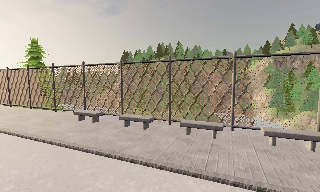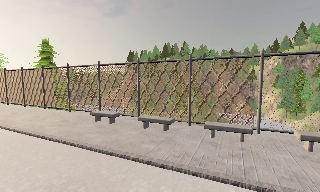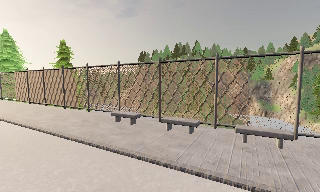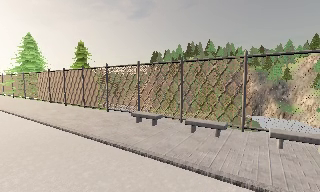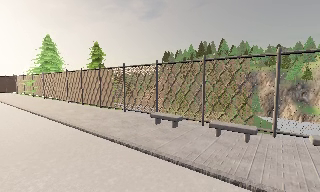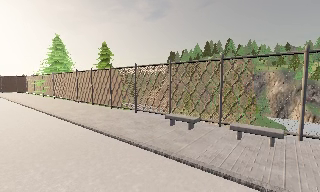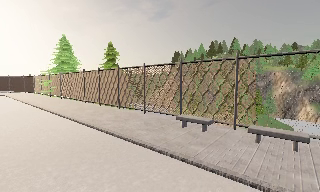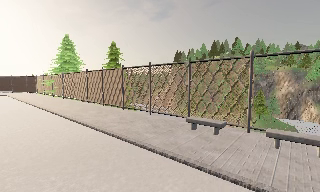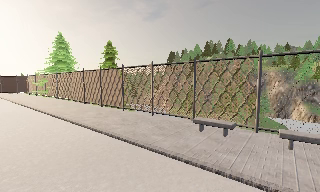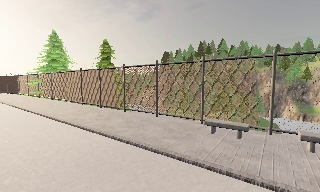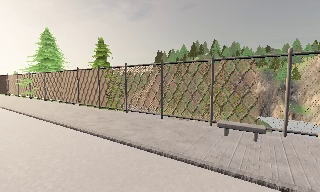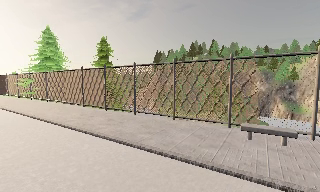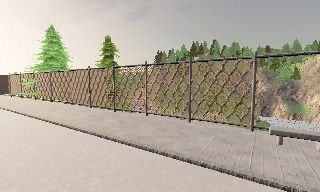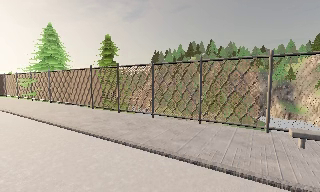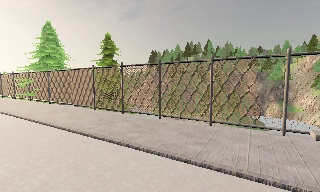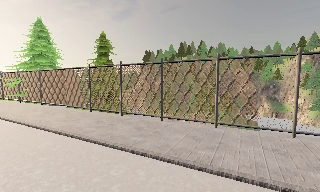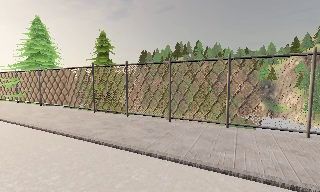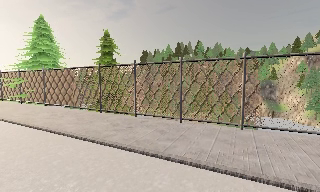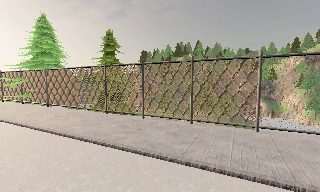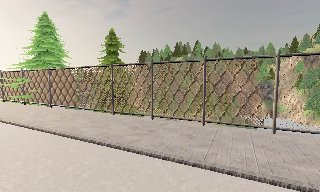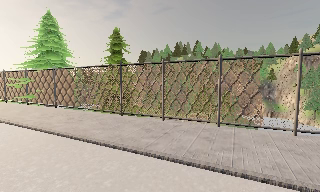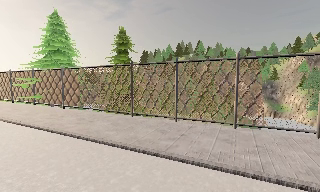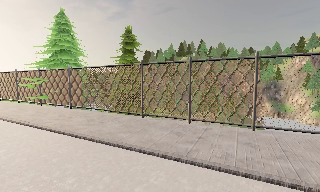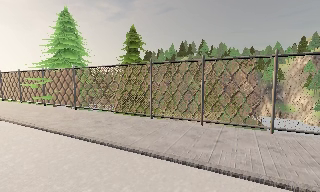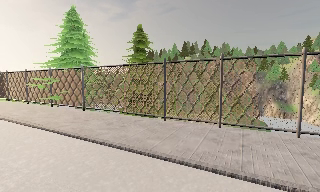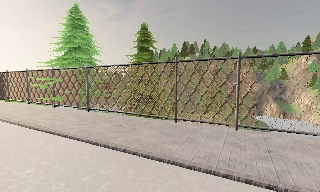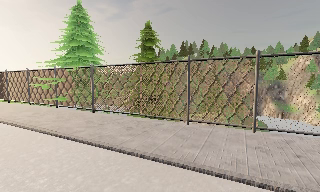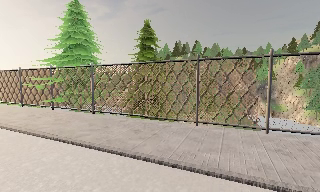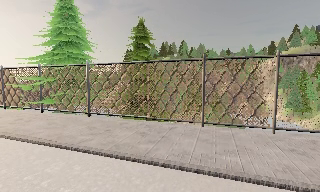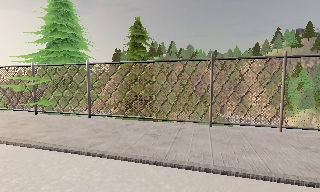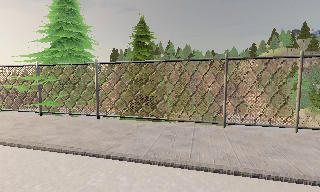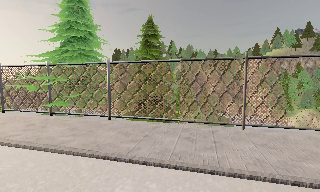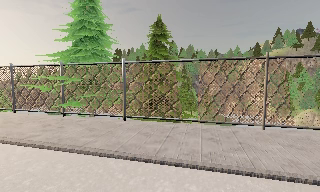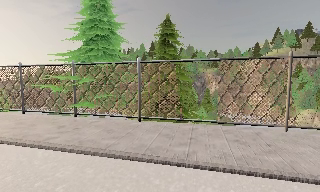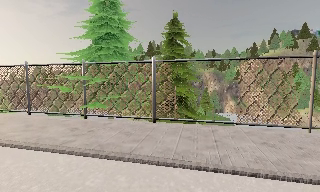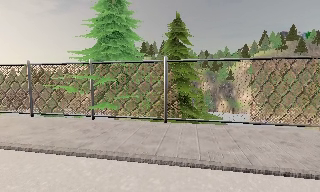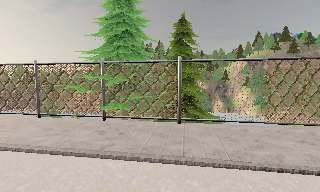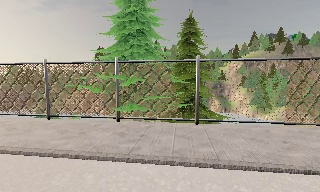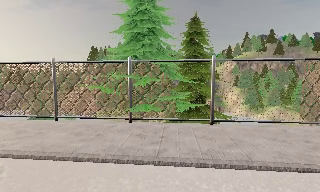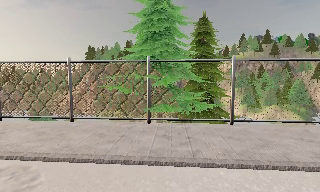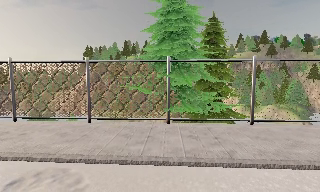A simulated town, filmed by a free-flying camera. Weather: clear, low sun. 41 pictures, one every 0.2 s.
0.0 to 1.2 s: The camera pans to its left, which is counterclockwise from overhead, by about 15 degrees. It travels to its left and forward, about 3.5 m, so close, fixed things drift to the right.
1.2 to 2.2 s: The camera travels to its left and forward, about 3.5 m. It gains speed.
2.2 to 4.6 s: The camera travels to its left and forward, about 8 m, so close, fixed things drift to the right.
4.6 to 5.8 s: The camera pans to its right, which is clockwise from overhead, by about 10 degrees. It travels to its left and forward, about 4.5 m.
5.8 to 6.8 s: The camera travels to its left, about 4 m, so close, fixed things drift to the right.
6.8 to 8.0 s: The camera pans to its right, which is clockwise from overhead, by about 10 degrees. It travels to its left, about 6 m, so close, fixed things drift to the right.
The film runs backward here.
